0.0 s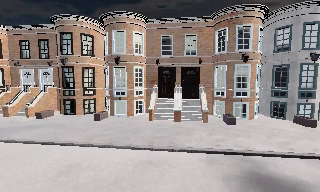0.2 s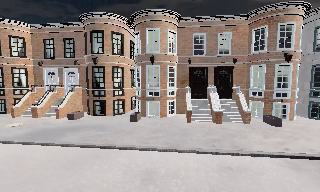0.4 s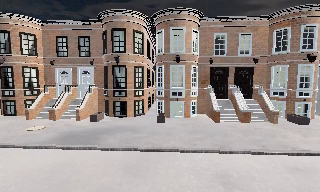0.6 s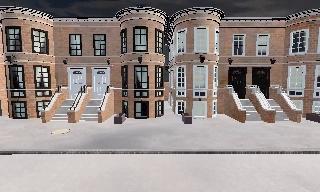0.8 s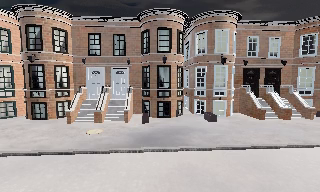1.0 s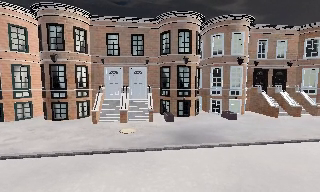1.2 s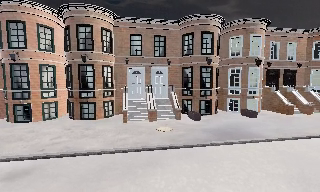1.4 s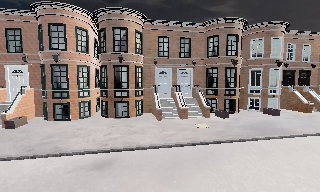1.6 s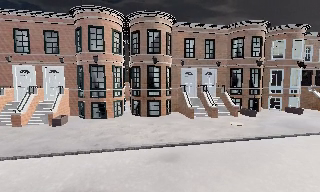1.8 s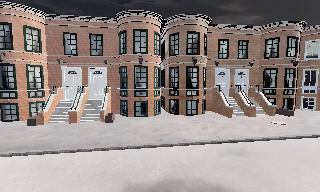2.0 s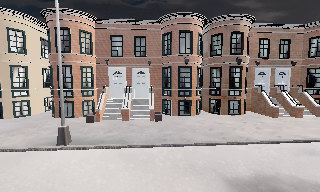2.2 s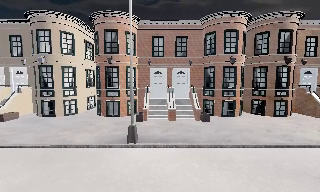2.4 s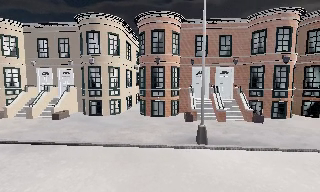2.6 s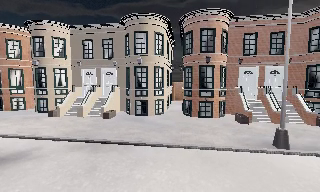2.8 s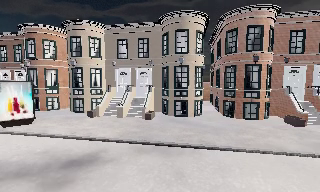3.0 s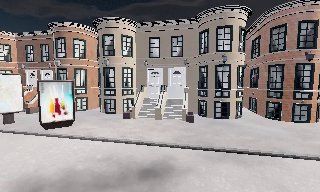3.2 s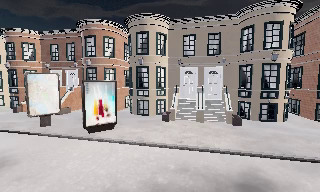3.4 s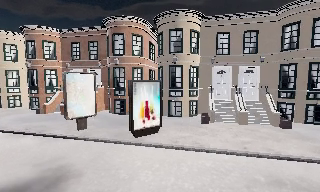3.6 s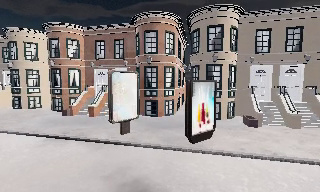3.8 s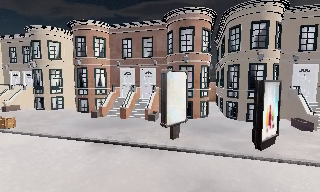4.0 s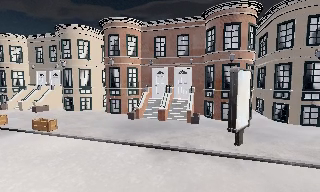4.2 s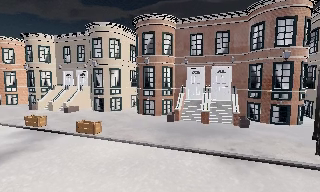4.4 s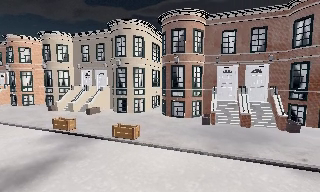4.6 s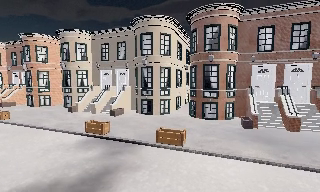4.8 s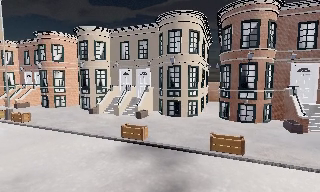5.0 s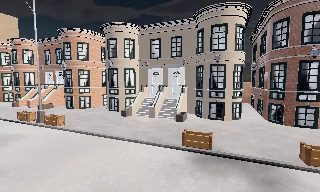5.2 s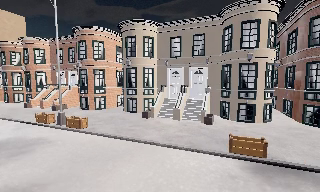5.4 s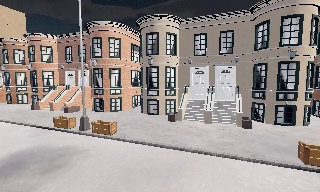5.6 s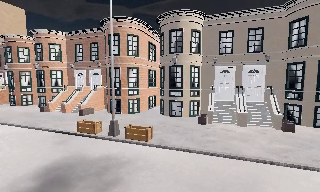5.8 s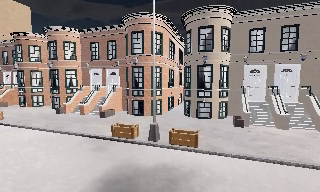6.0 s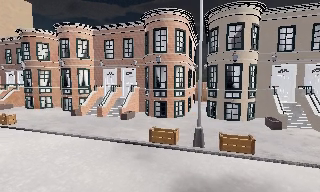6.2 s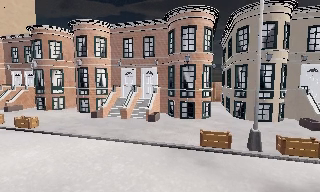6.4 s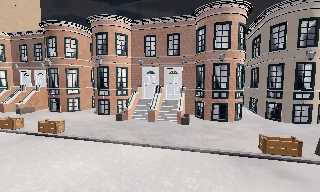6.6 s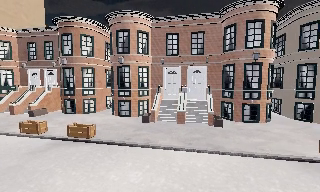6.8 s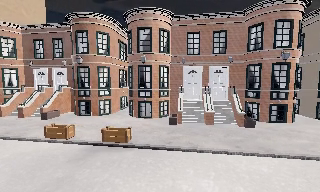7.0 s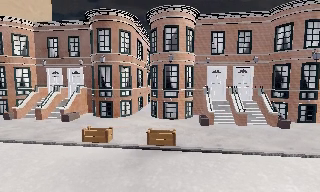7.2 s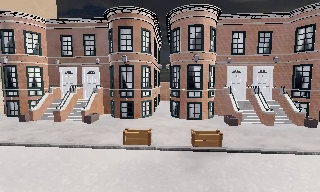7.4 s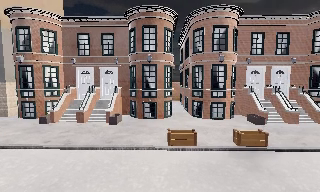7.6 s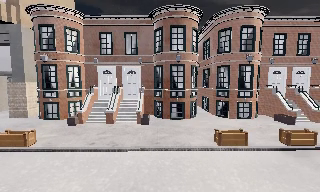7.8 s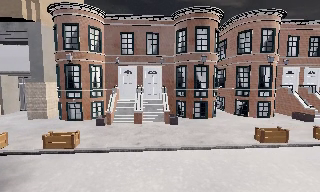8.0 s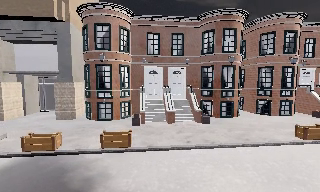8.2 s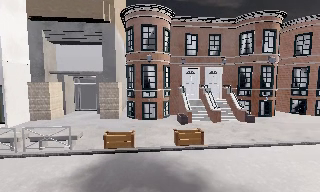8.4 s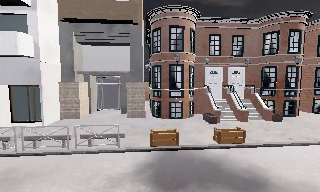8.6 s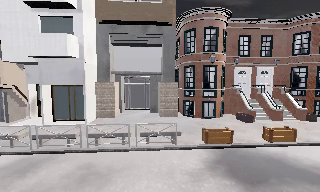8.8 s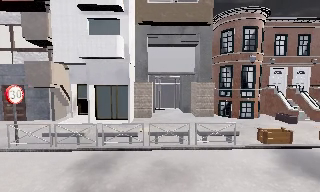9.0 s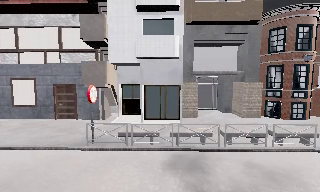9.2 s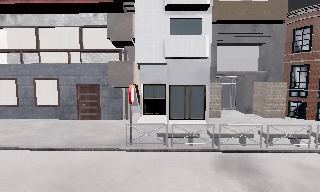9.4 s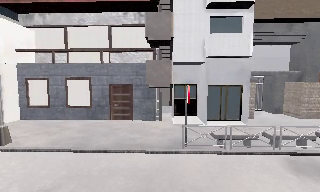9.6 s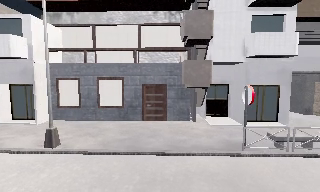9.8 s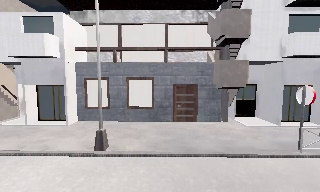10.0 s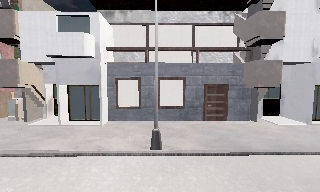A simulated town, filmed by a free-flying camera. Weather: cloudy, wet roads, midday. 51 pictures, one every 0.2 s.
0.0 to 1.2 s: The camera pans to its right, which is clockwise from overhead, by about 15 degrees. It travels to its left, about 13 m, so close, fixed things drift to the right.
1.2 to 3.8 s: The camera swings to its left by about 25 degrees, and the scene slides to the right. It travels to its left, about 30 m, so close, fixed things drift to the right.
3.8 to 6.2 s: The camera travels to its left, about 25 m, so close, fixed things drift to the right.
6.2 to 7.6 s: The camera pans to its right, which is clockwise from overhead, by about 15 degrees. It travels to its left, about 14 m, so close, fixed things drift to the right.
7.6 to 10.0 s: The camera travels to its left, about 25 m, so close, fixed things drift to the right.
The film runs backward here.
